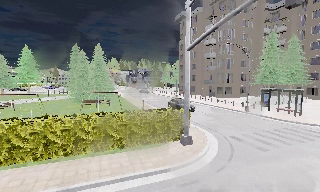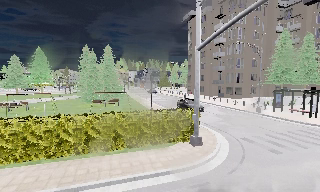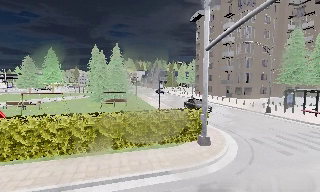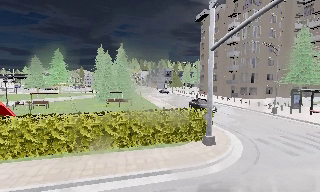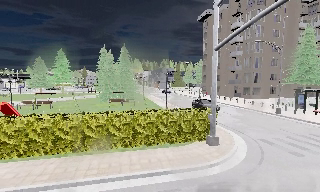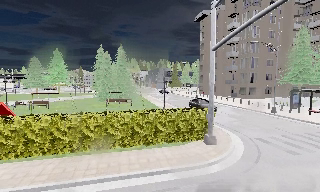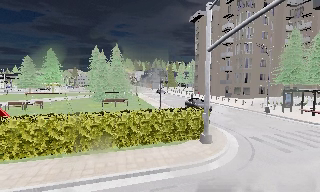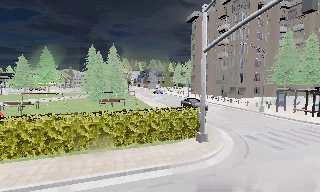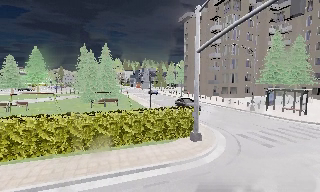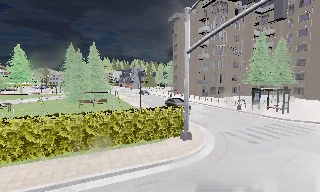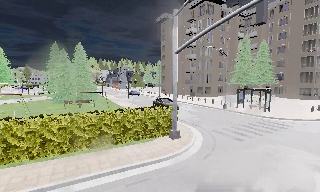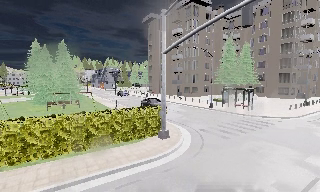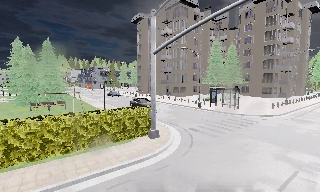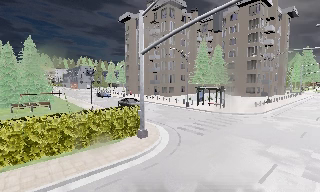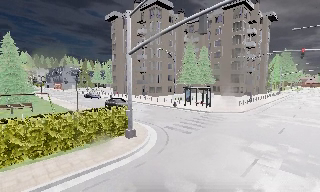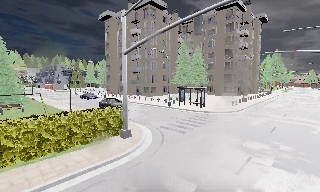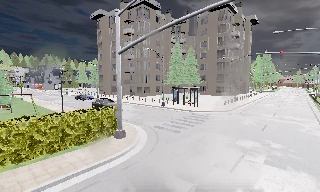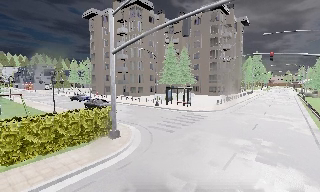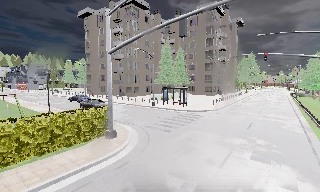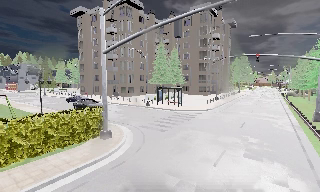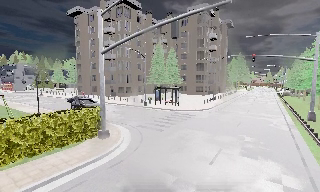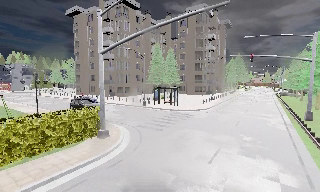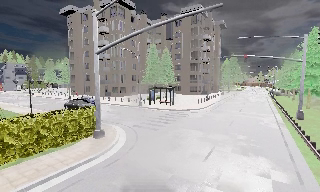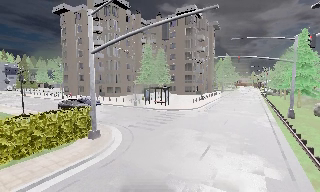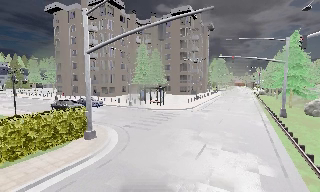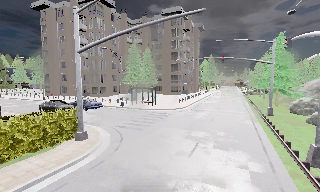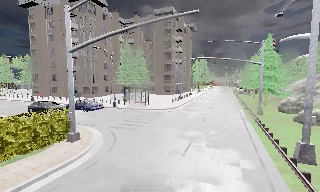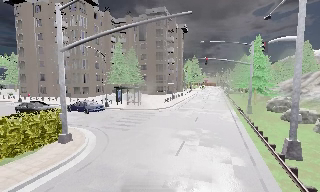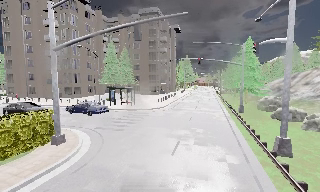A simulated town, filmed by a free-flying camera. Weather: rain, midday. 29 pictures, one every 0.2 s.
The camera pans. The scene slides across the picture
to the left.
The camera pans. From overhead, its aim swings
clockwise.
0.0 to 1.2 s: The camera shifts only a little, or ends up much as it began.
1.2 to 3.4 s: The camera pans to its right, which is clockwise from overhead, by about 35 degrees. It travels backward and to its left, about 1 m.
3.4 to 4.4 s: The camera shifts only a little, or ends up much as it began.
4.4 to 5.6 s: The scene slides to the left, as the camera pans about 15 degrees to its right. It travels to its left, about 0.5 m.
The film runs backward here.
